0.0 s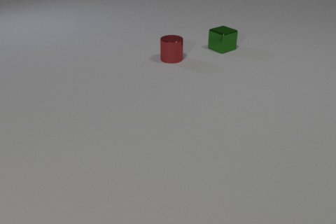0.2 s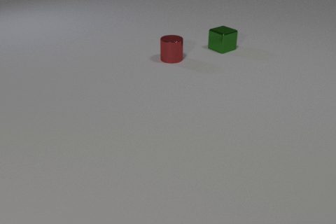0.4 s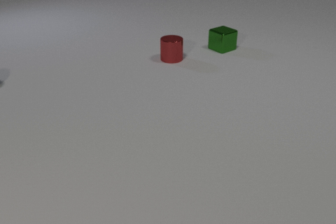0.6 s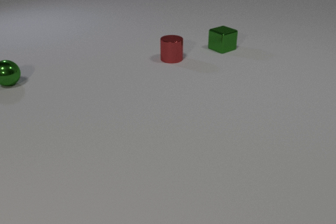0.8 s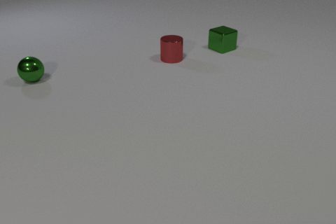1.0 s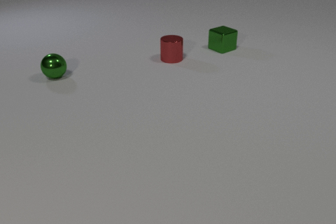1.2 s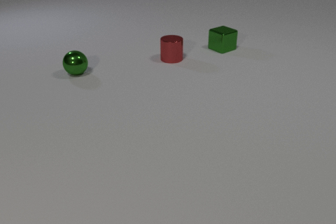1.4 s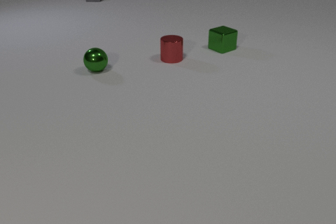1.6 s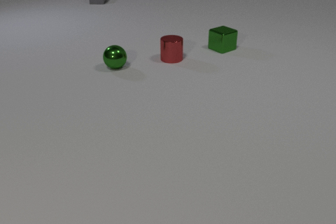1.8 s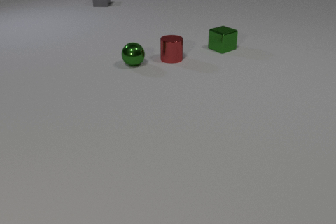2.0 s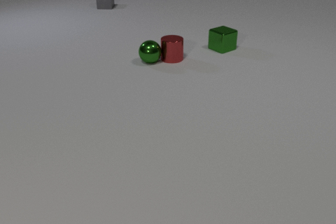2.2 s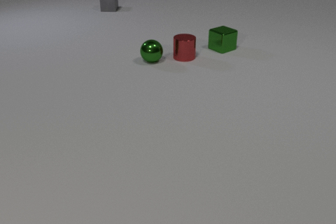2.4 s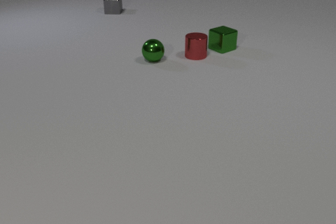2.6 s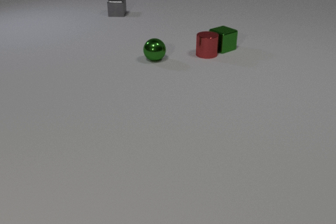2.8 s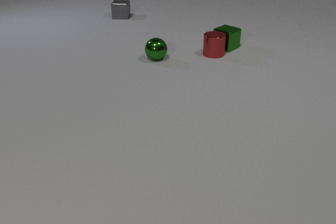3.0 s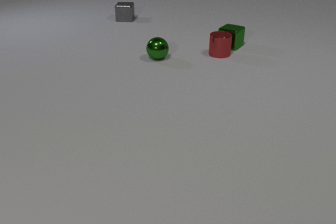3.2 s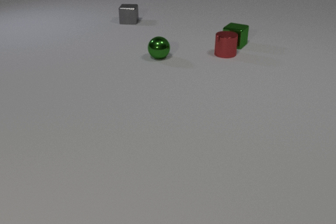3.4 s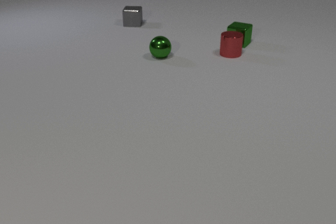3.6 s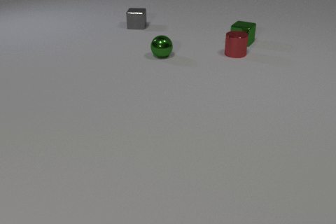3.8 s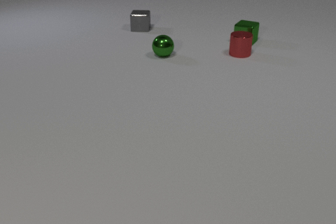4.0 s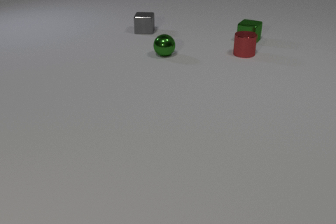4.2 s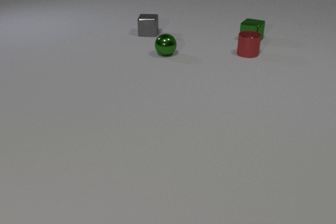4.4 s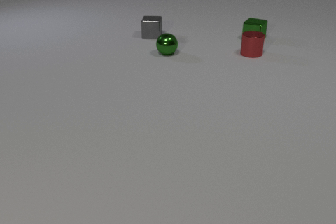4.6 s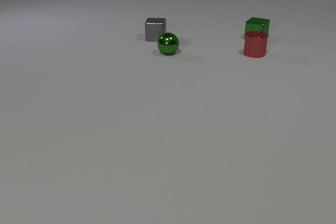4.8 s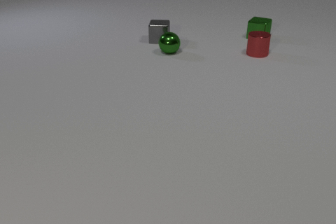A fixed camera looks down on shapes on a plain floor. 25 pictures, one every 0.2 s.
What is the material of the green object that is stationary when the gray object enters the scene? metal.
Are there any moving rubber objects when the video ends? no.
What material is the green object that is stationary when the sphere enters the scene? metal.
0.0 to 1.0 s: The green metal sphere comes in at the left edge, rolls to the right.
1.0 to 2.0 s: The green metal sphere rolls to the right. The gray metal cube comes in at the top edge, slides toward the camera. The green metal sphere and the red metal cylinder collide.
2.0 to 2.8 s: The green metal sphere rolls away from the camera and to the right. The red metal cylinder slides to the right. The gray metal cube slides toward the camera and to the right. The green metal cube moves, and ends about where it began. The red metal cylinder and the green metal cube collide.
2.8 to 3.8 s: The green metal sphere rolls away from the camera and to the right. The red metal cylinder slides to the right. The gray metal cube slides toward the camera and to the right. The green metal cube slides away from the camera and to the right.
3.8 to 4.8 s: The green metal sphere rolls away from the camera and to the right. The red metal cylinder slides to the right. The gray metal cube slides toward the camera and to the right. The green metal cube slides away from the camera and to the right.
